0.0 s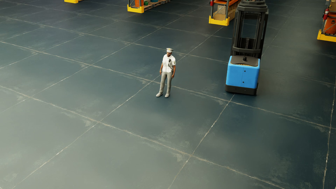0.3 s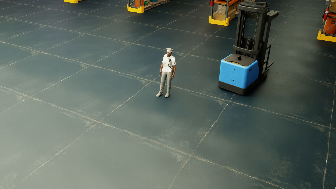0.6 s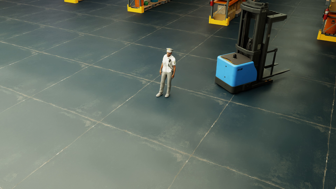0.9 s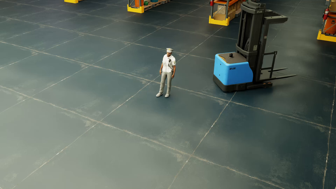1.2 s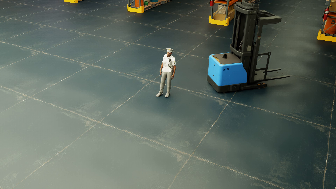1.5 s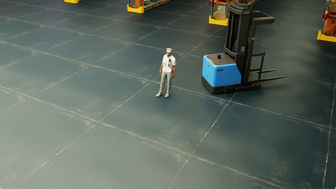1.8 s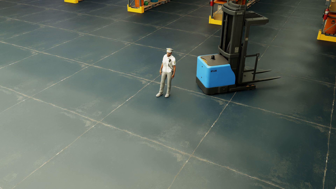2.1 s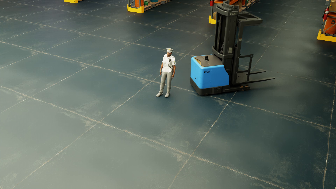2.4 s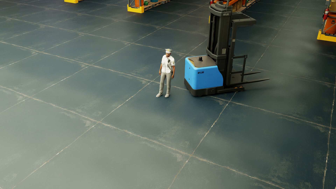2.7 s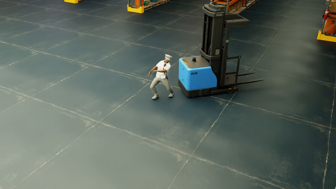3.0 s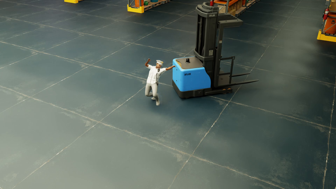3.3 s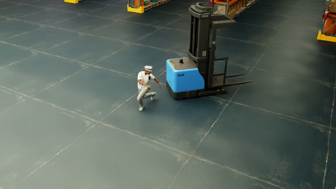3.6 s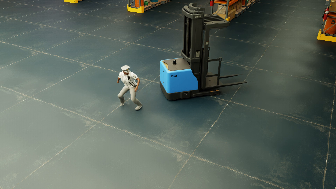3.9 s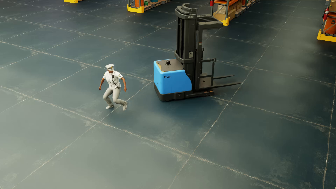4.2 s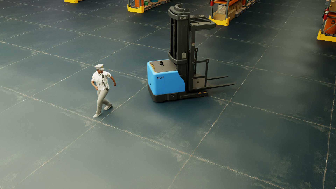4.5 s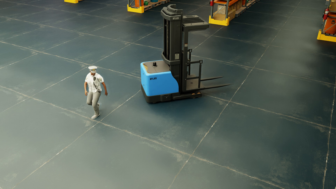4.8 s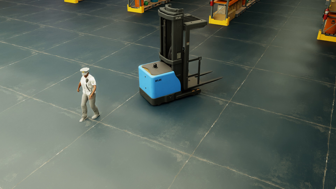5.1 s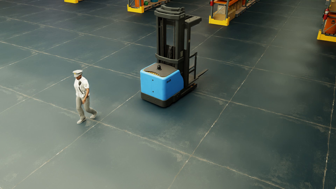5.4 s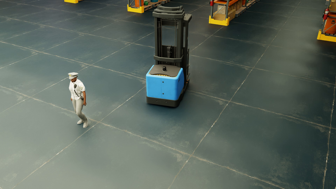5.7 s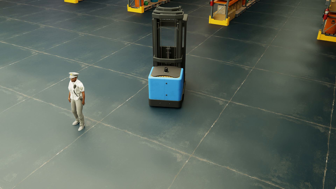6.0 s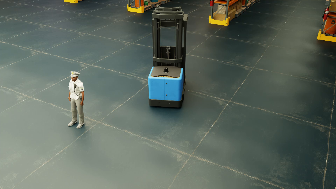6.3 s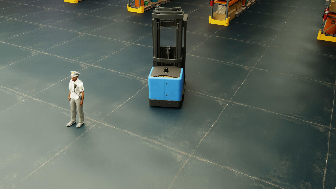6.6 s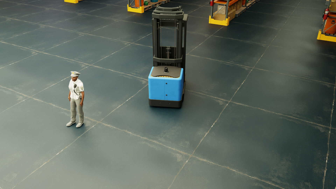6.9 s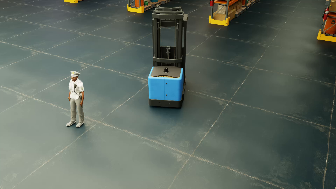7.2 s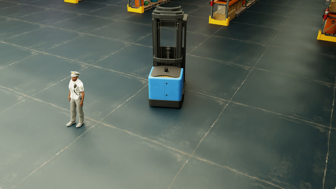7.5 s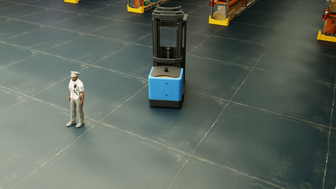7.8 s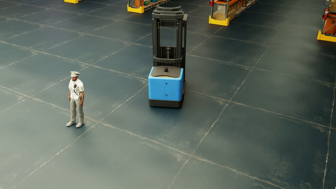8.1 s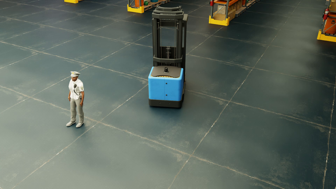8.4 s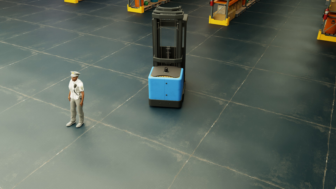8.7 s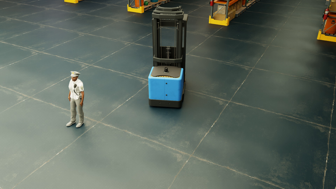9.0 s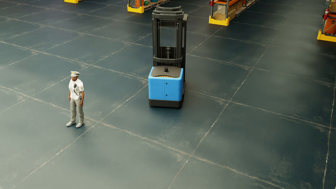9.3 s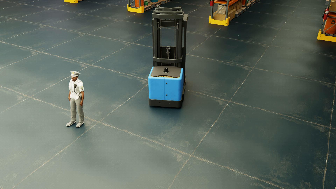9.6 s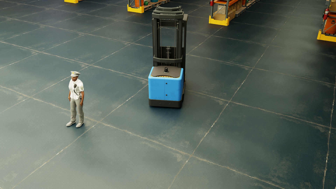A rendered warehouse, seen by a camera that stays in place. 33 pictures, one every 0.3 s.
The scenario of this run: Near miss between a forklift and a person.
